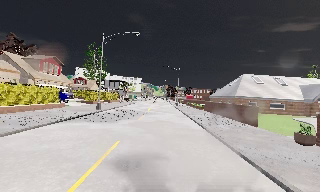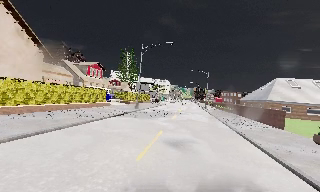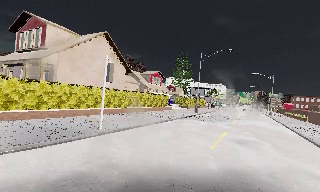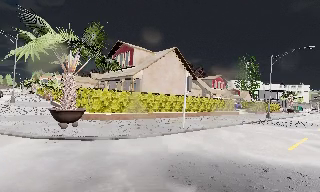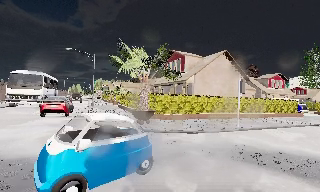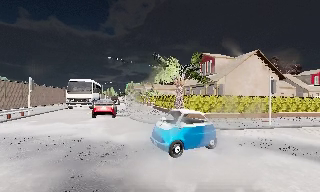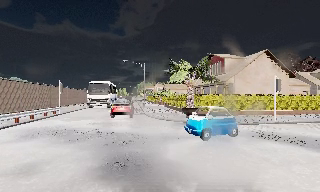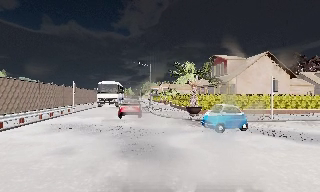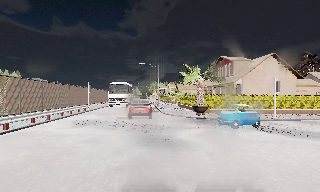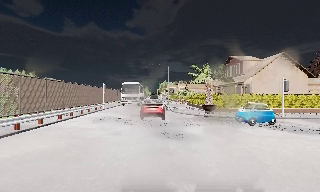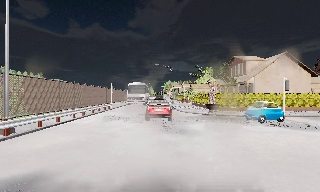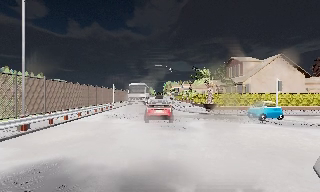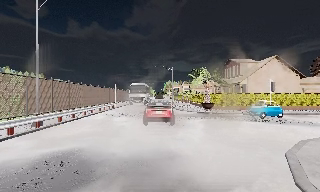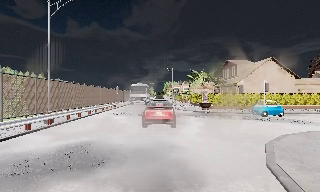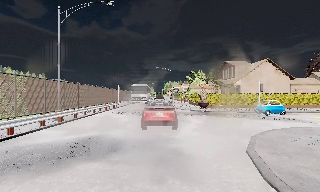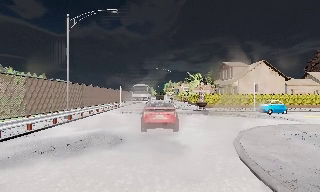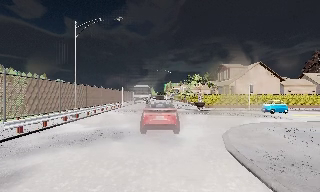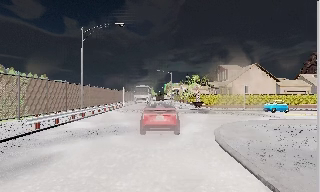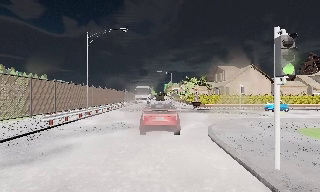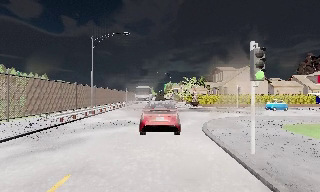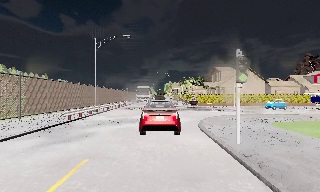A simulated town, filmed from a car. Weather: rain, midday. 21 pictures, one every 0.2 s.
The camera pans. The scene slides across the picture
to the right.
The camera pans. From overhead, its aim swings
counterclockwise.
0.0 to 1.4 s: The camera swings to its left by about 80 degrees, and the scene slides to the right. It travels backward, about 12 m. It loses speed.
1.4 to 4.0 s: The camera travels backward, about 12 m, so what stands in front gets smaller.
The film runs backward here.
